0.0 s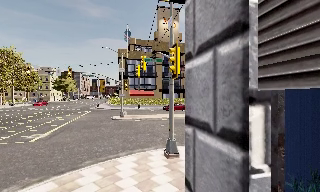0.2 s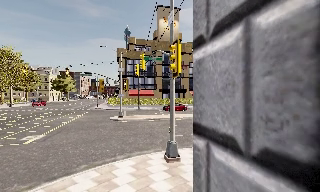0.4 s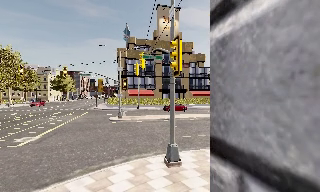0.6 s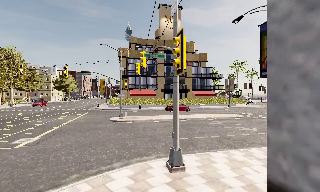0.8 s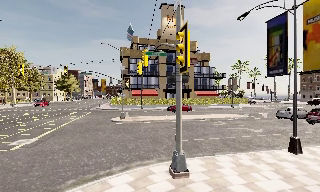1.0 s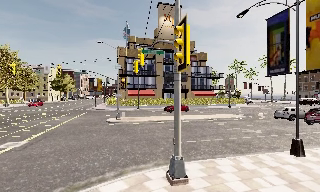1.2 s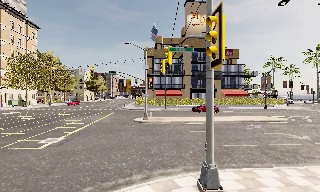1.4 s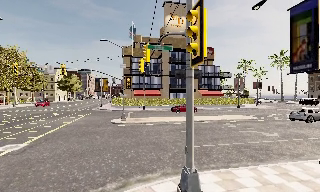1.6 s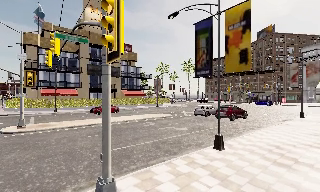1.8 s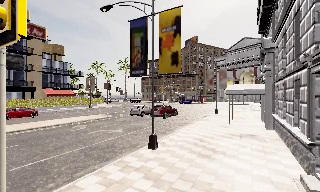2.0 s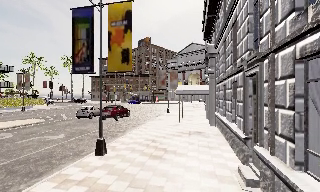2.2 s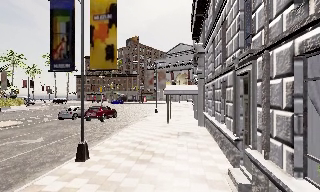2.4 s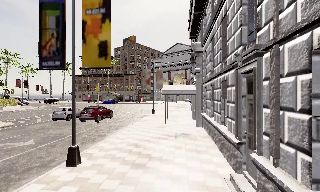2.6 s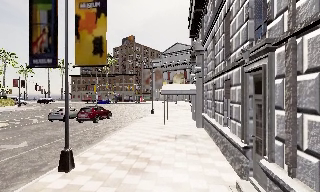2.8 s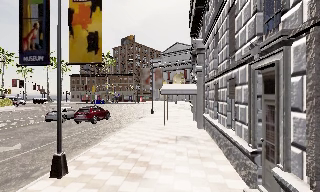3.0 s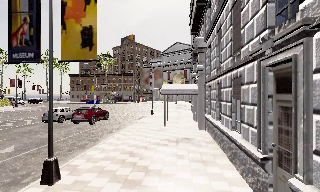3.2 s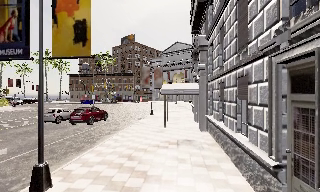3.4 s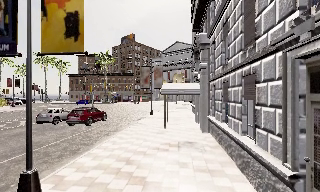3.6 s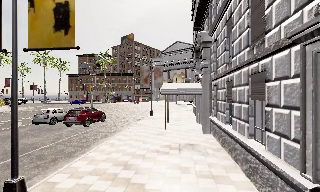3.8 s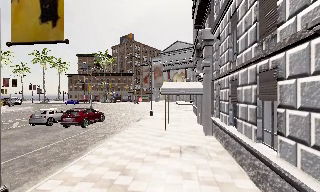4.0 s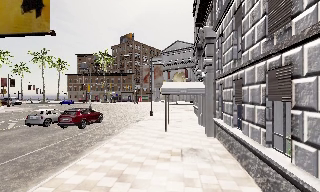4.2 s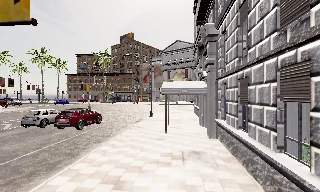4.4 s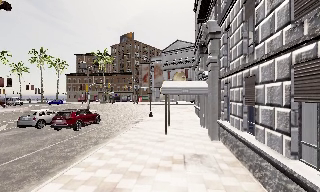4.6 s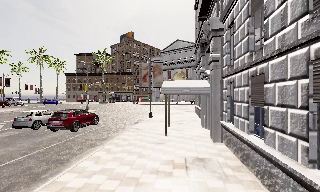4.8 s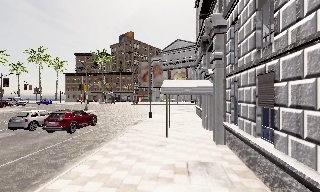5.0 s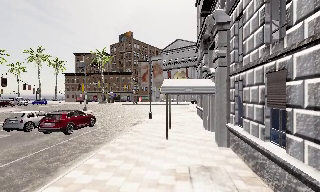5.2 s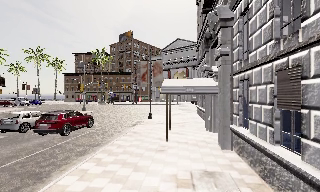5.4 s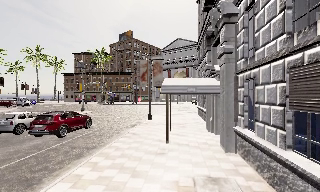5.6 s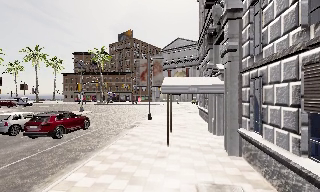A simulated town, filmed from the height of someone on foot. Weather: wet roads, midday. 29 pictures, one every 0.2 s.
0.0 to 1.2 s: The camera travels forward, about 2.5 m, so what stands in front looms larger.
1.2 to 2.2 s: The camera pans to its right, which is clockwise from overhead, by about 80 degrees. It travels forward, about 2 m.
2.2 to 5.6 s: The camera travels forward, about 7 m, so what stands in front looms larger.
The film runs forward here.
